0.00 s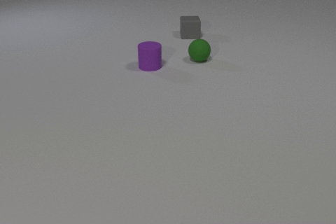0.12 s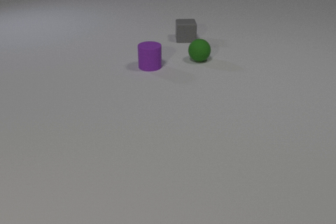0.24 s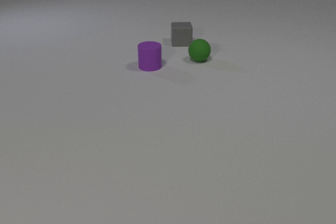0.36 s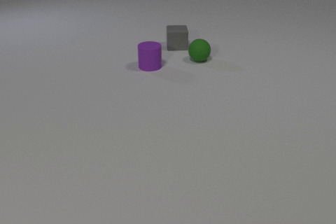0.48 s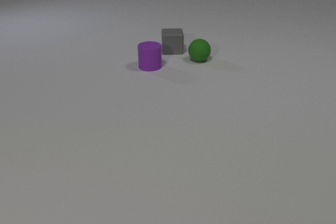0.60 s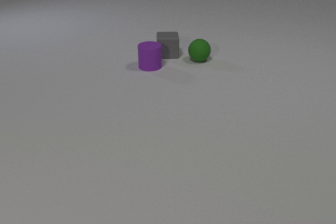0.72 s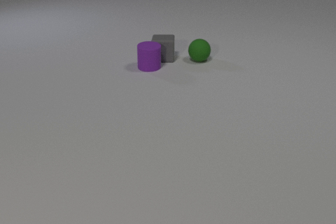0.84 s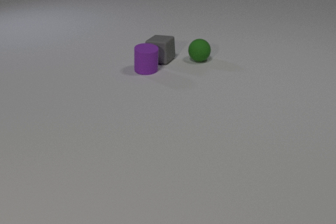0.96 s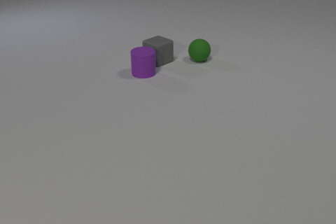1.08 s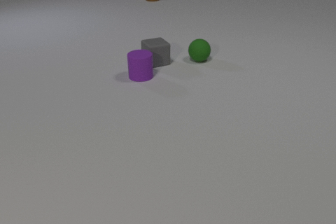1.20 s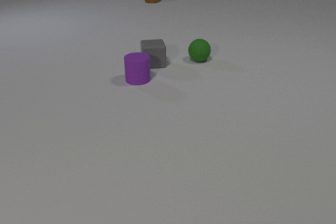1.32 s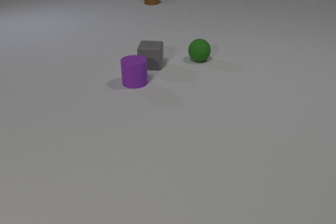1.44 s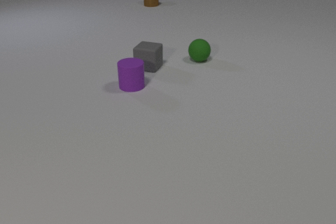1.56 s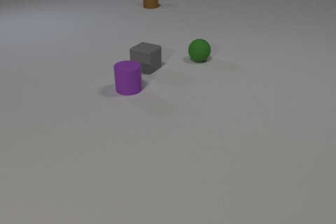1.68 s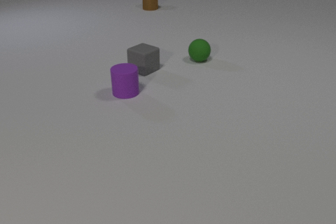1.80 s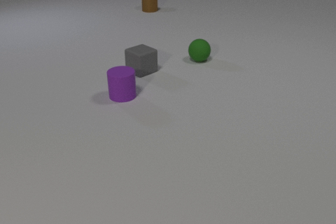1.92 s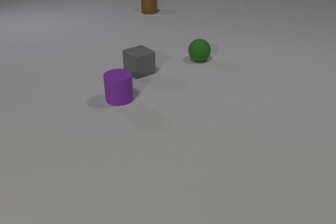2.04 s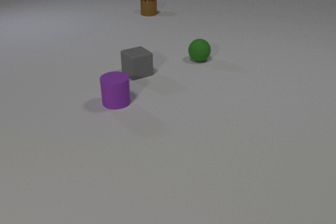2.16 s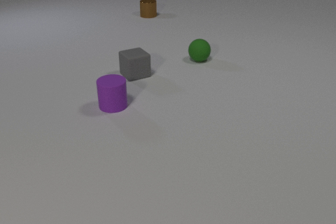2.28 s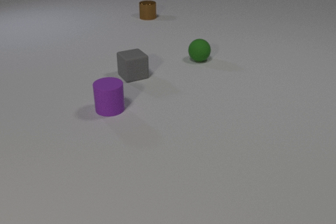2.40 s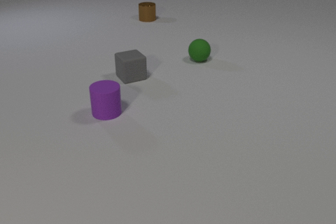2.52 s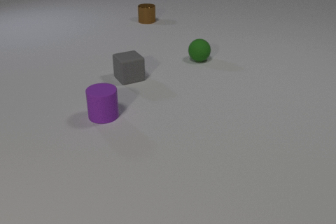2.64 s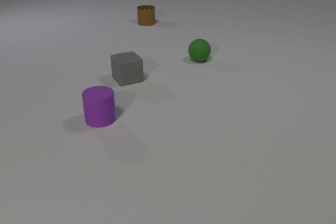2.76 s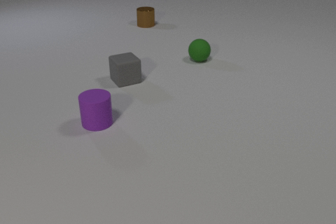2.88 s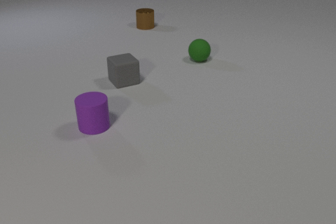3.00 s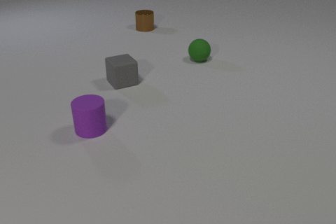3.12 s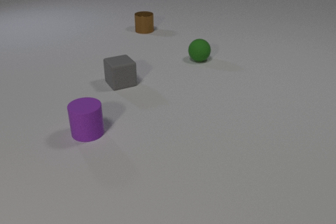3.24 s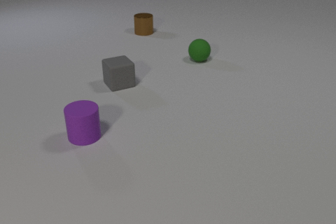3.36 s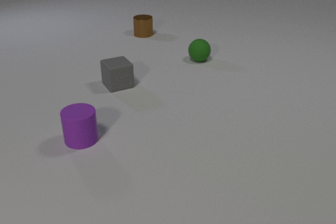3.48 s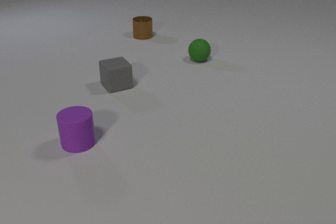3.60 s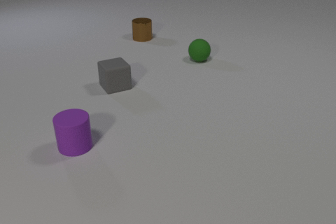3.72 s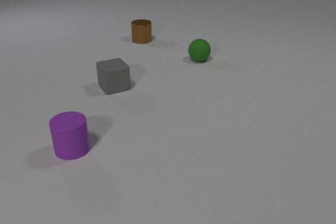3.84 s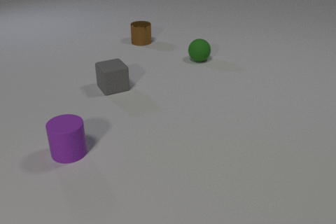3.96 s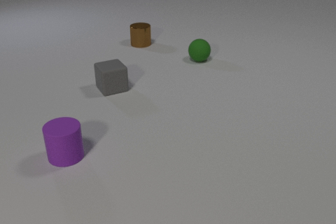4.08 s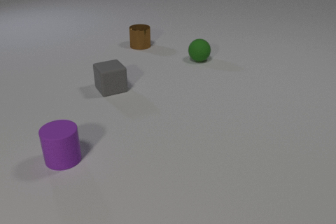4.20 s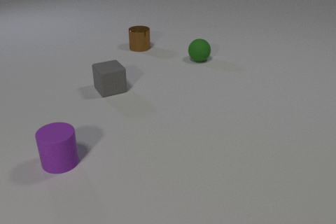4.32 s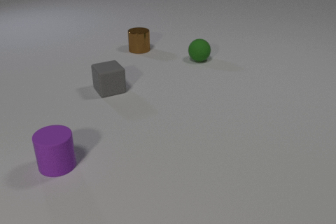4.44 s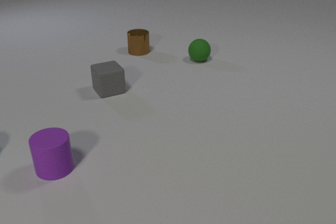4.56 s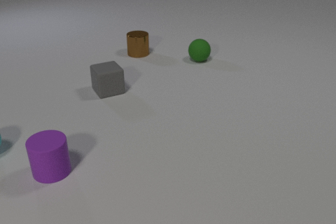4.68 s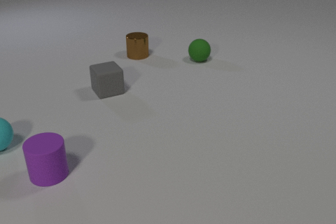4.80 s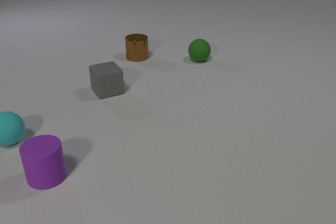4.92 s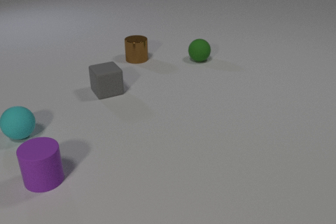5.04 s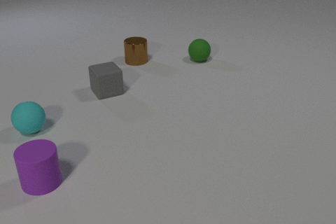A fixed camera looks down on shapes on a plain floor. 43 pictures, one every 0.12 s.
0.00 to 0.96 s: The gray rubber cube slides toward the camera and to the left, spins so that its near face slides to the left, clockwise seen from above. The purple rubber cylinder slides toward the camera. The brown metal cylinder comes in at the top edge, slides toward the camera. The gray rubber cube and the purple rubber cylinder collide.
0.96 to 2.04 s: The gray rubber cube slides toward the camera and to the left, spins so that its near face slides to the left, clockwise seen from above. The purple rubber cylinder slides toward the camera and to the left. The brown metal cylinder slides toward the camera.
2.04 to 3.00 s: The gray rubber cube slides toward the camera and to the left. The purple rubber cylinder slides toward the camera and to the left. The brown metal cylinder slides toward the camera.
3.00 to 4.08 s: The gray rubber cube slides toward the camera and to the left. The purple rubber cylinder slides toward the camera and to the left. The brown metal cylinder slides toward the camera.
4.08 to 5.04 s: The gray rubber cube moves, and ends about where it began. The purple rubber cylinder slides toward the camera and to the left. The cyan rubber sphere comes in at the left edge, rolls to the right and away from the camera. The brown metal cylinder slides toward the camera.
How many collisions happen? 1.
Are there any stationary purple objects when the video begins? yes.
What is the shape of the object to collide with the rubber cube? cylinder.
